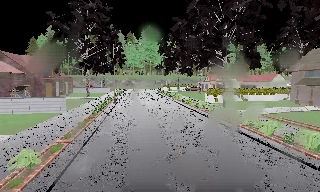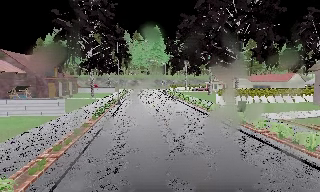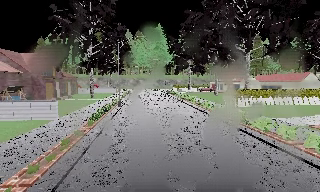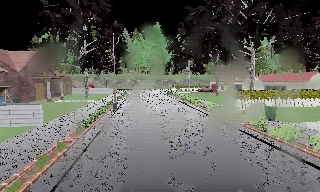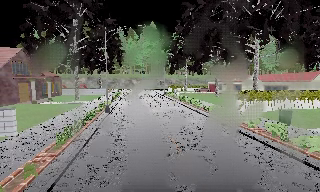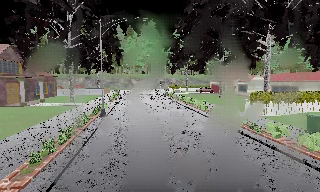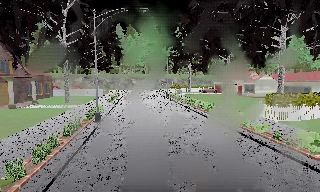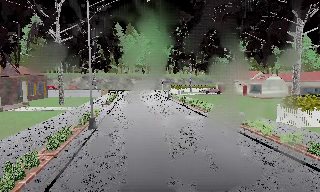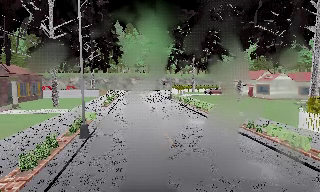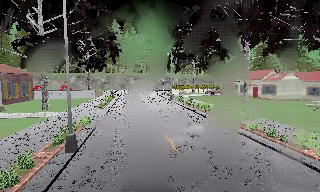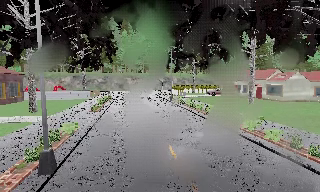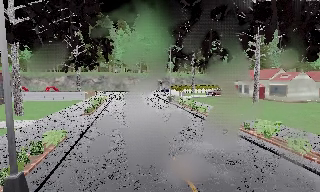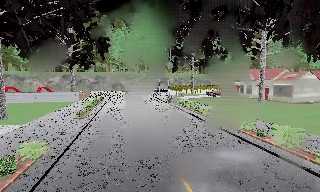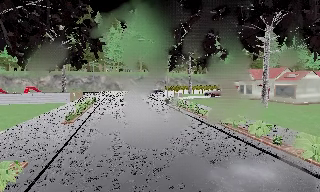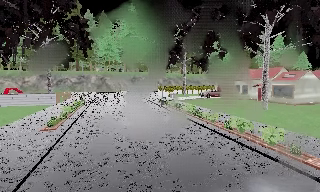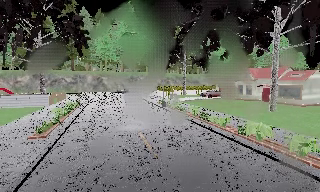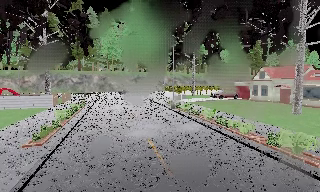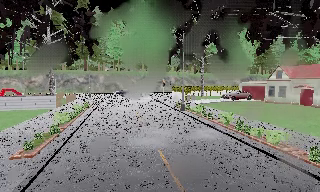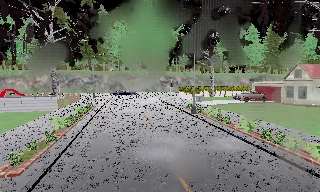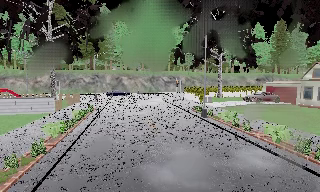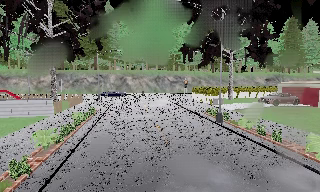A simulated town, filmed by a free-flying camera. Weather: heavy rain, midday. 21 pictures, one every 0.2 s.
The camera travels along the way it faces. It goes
forward.
0.0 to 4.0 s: The camera travels forward, about 30 m, so what stands in front looms larger.
The film runs backward here.
